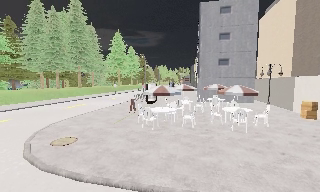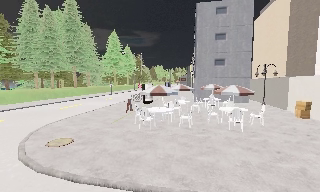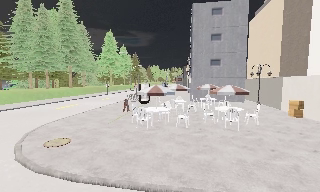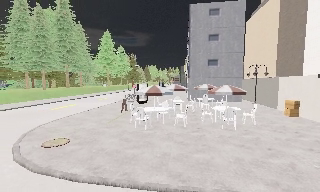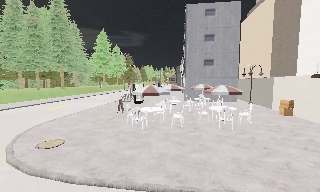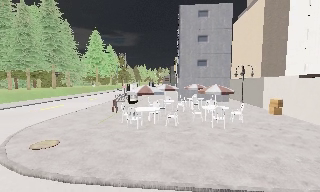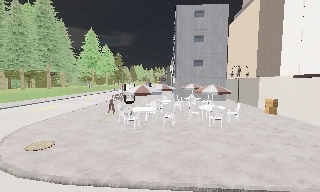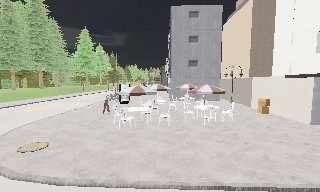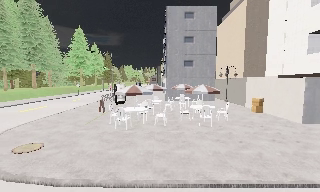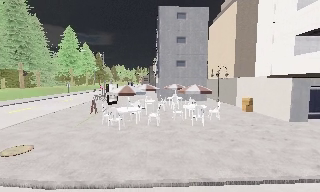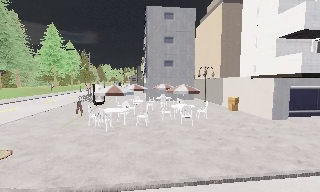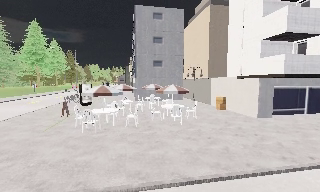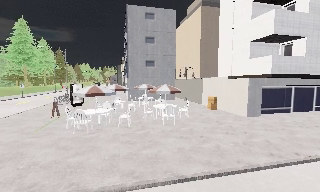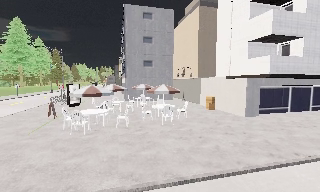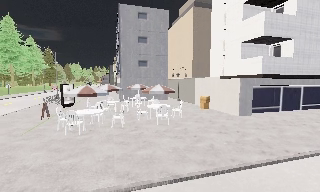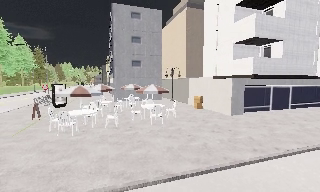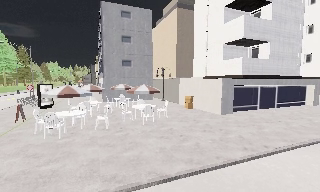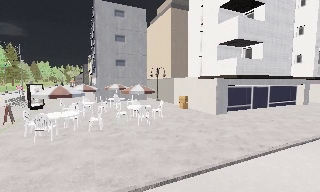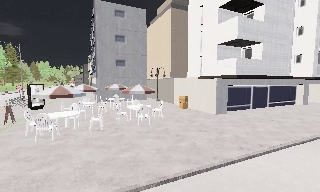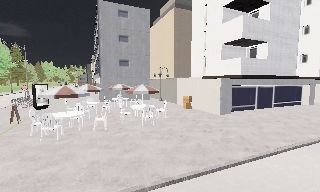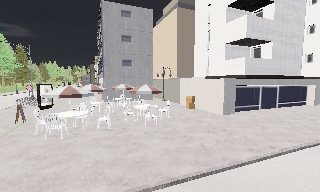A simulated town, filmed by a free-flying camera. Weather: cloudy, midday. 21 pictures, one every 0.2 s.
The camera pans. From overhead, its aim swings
clockwise.
The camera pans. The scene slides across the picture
to the left.
0.0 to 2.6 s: The scene slides to the left, as the camera pans about 25 degrees to its right. It travels to its left, about 0.5 m.
2.6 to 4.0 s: The camera shifts only a little, or ends up much as it began.
The film runs backward here.
